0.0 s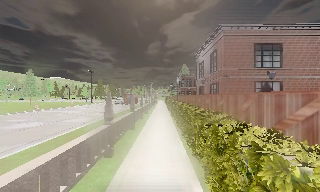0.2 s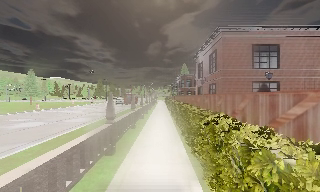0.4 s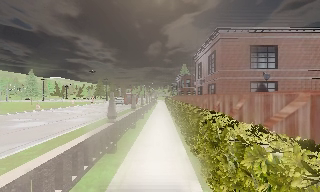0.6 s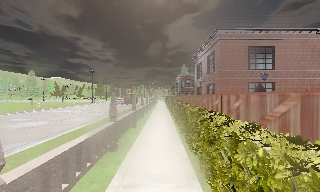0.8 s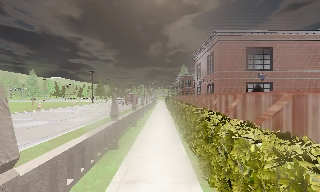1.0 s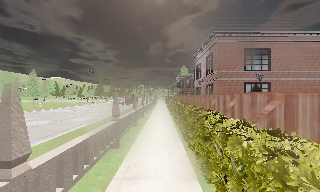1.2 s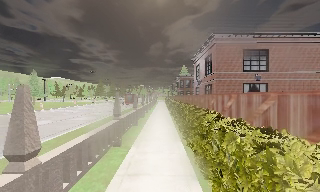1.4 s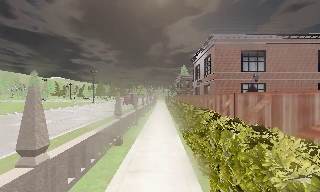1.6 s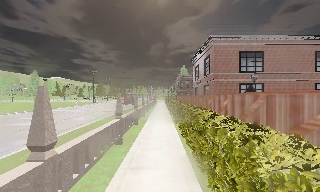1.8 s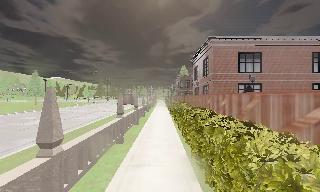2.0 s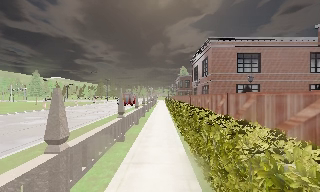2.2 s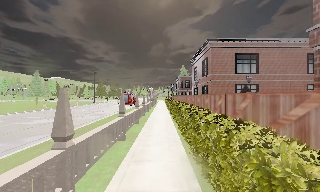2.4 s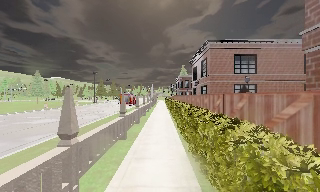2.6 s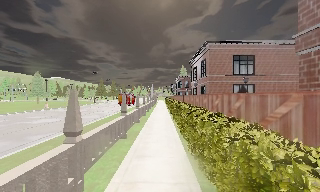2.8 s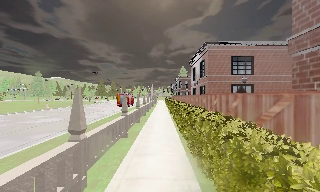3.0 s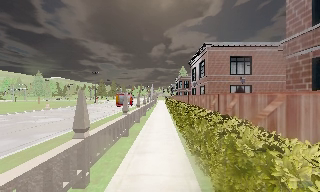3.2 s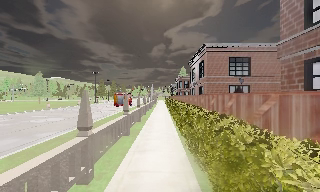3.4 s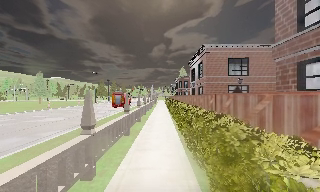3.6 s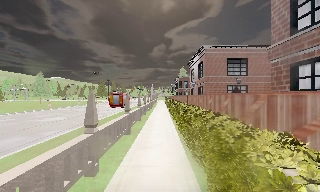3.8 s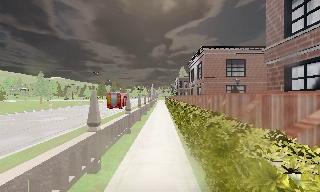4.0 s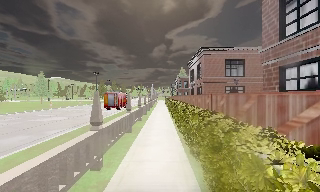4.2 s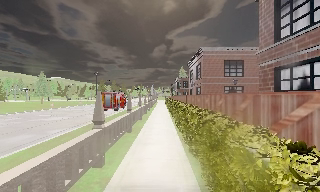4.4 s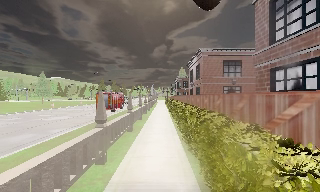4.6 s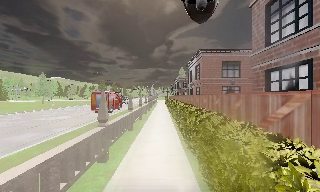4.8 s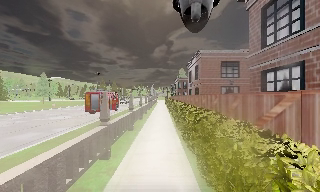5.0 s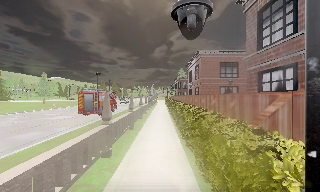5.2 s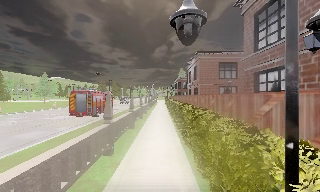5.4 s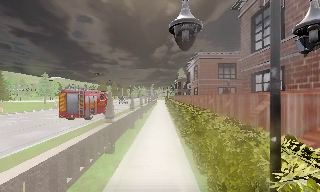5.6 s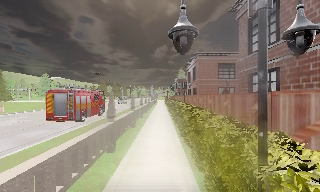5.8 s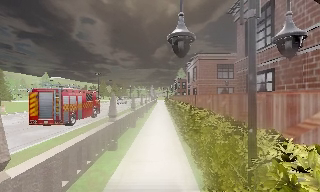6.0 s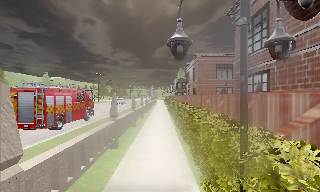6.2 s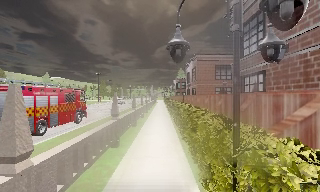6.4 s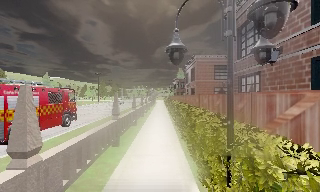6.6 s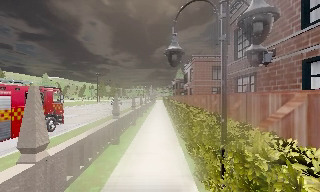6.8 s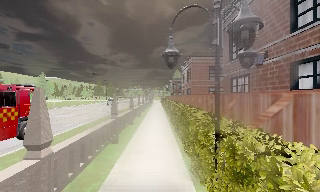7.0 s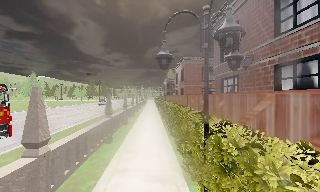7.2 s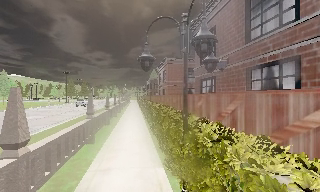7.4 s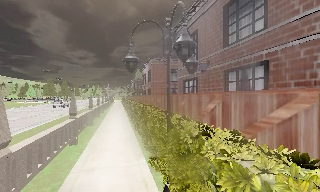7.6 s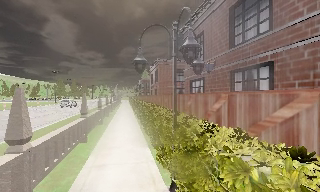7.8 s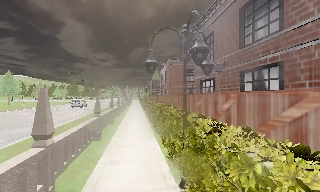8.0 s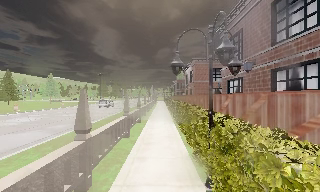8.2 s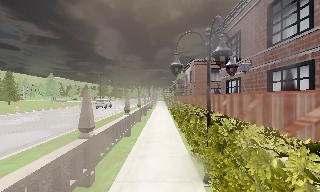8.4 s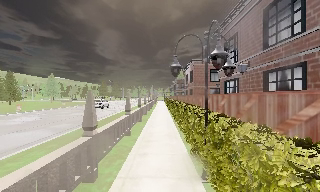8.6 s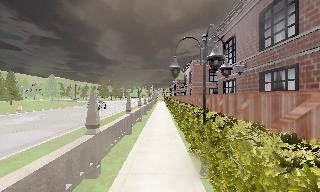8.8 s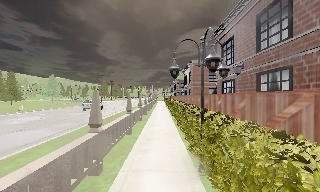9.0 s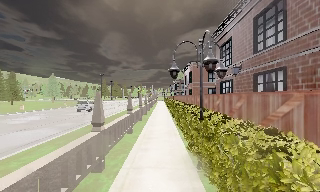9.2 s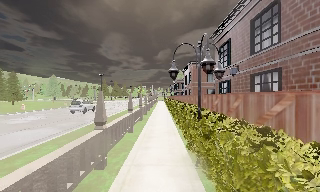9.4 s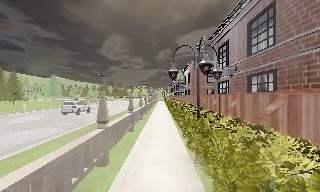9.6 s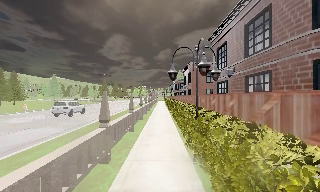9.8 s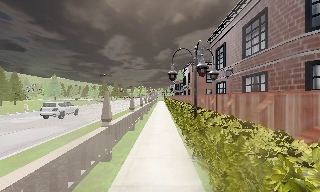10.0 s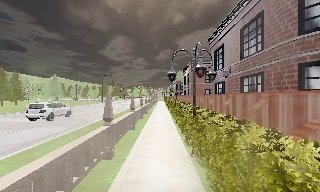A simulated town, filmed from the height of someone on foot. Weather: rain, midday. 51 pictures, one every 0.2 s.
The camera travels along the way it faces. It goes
backward.
0.0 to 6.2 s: The camera travels backward, about 7 m, so what stands in front gets smaller.
6.2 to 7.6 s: The camera swings to its right by about 15 degrees, and the scene slides to the left. It travels backward, about 1.5 m, so what stands in front gets smaller.
7.6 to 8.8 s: The camera pans to its left, which is counterclockwise from overhead, by about 10 degrees. It travels backward, about 1.5 m, so what stands in front gets smaller.
8.8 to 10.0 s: The camera travels backward, about 1.5 m, so what stands in front gets smaller.
The film runs backward here.
